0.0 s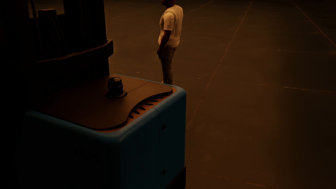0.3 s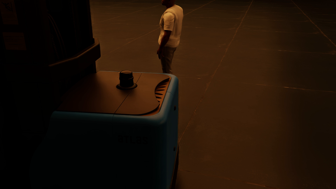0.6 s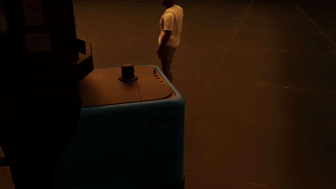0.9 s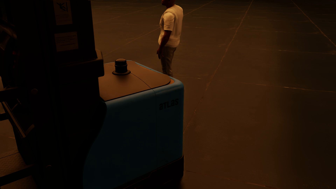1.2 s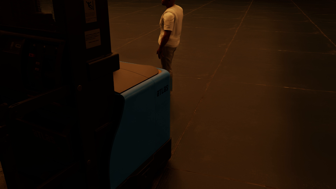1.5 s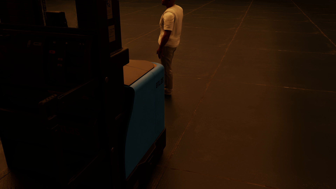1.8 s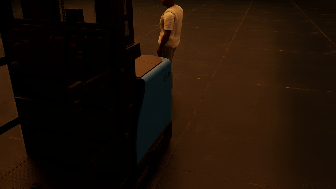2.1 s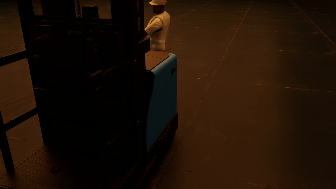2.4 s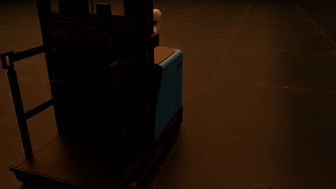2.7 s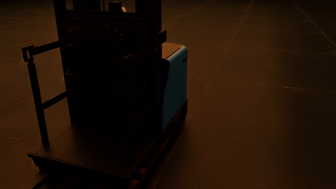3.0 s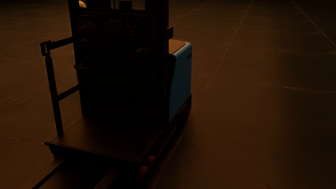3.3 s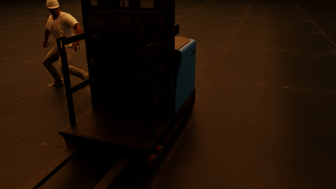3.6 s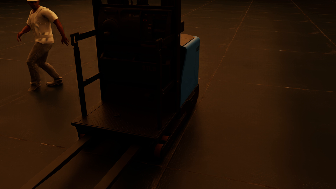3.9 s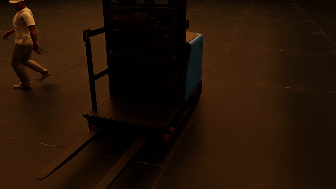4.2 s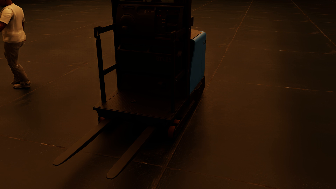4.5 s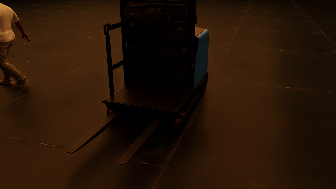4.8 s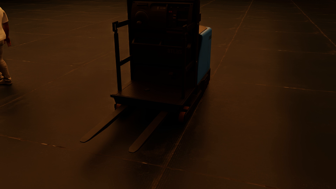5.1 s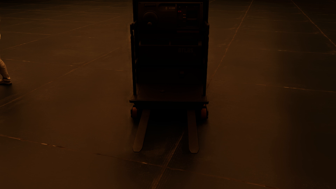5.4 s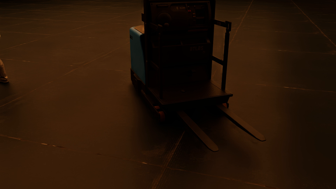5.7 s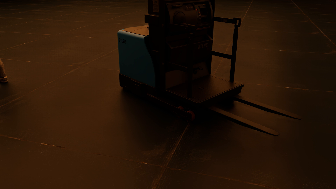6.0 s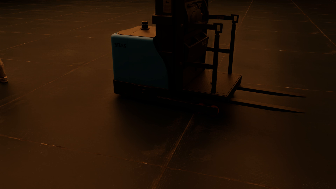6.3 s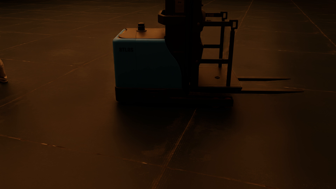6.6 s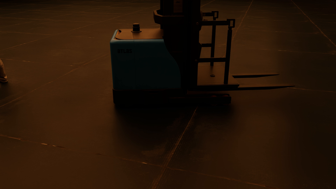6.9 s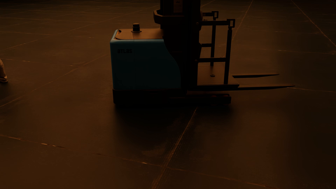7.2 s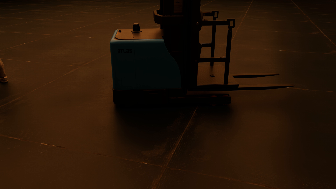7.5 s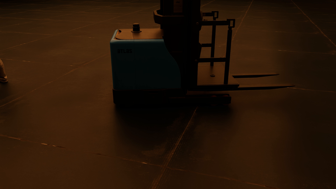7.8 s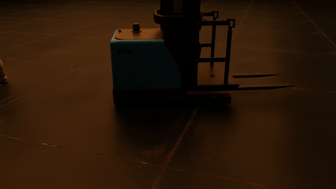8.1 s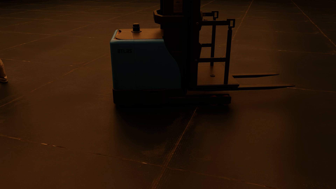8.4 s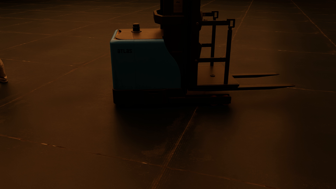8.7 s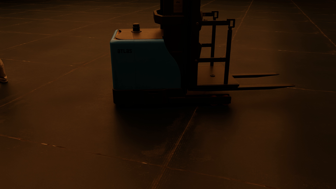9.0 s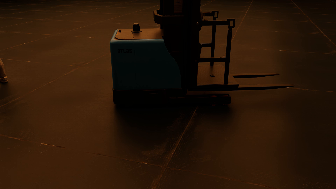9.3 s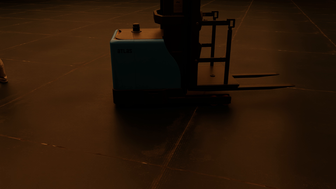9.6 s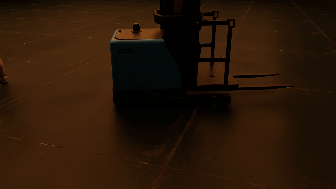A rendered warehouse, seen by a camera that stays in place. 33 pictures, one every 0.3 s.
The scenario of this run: Near miss between a forklift and a person.
